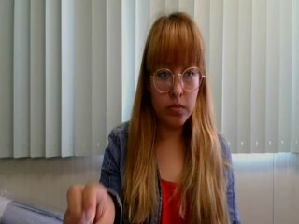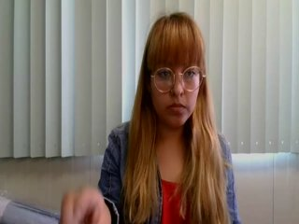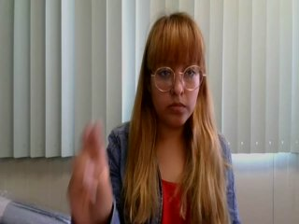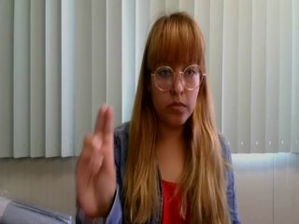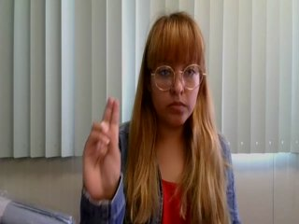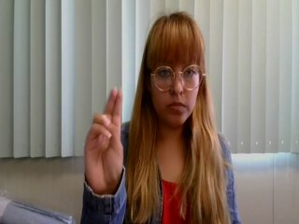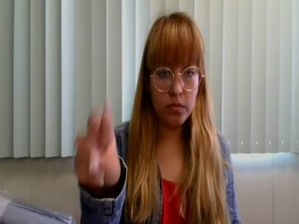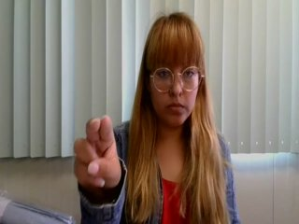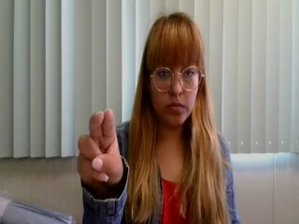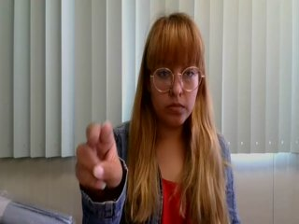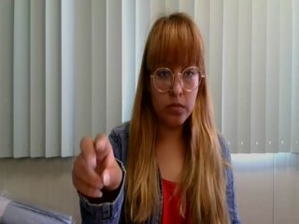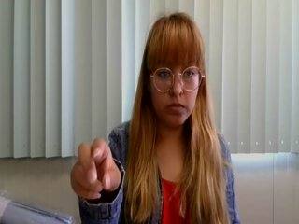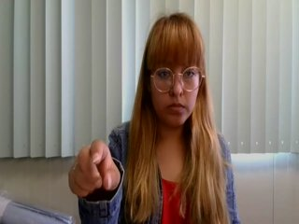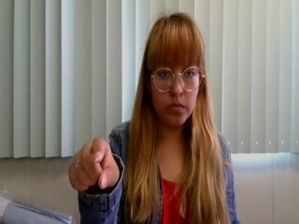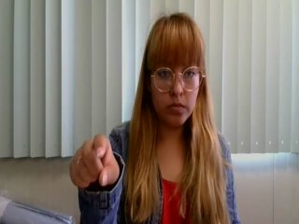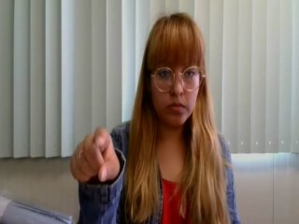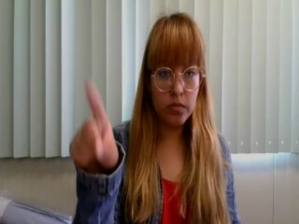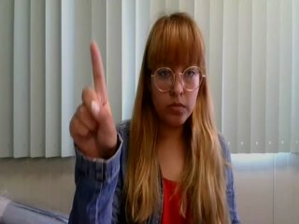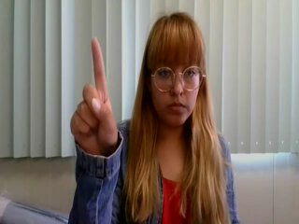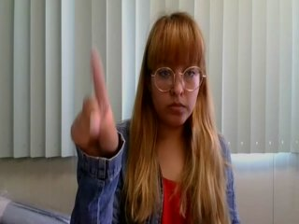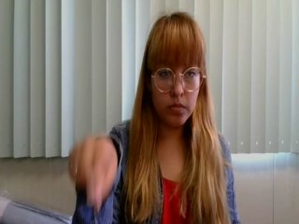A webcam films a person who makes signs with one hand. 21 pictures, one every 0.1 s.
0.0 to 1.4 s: Click with two fingers.
1.5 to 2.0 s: Pointing with one finger.
